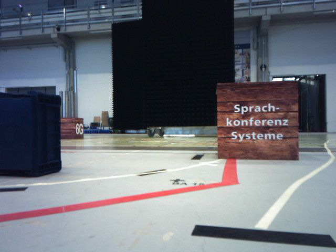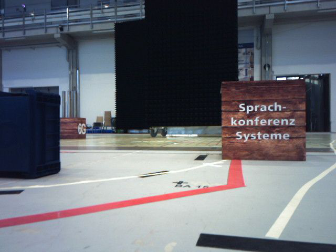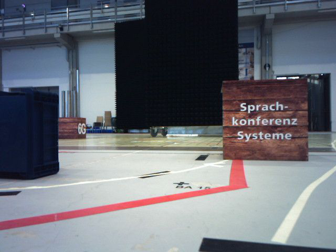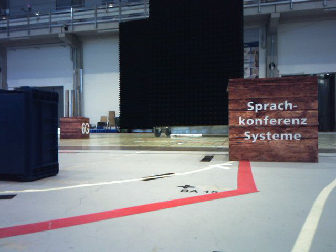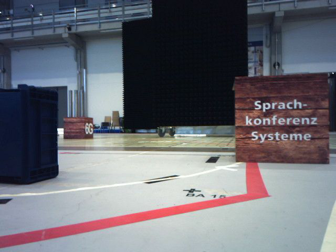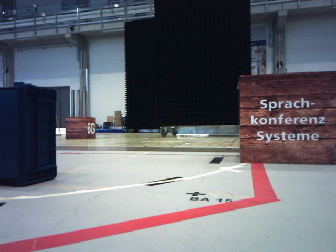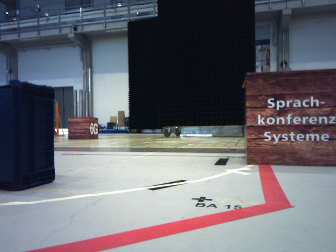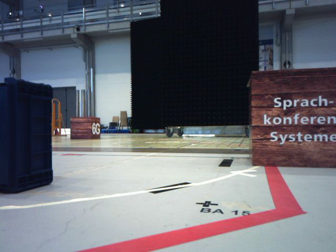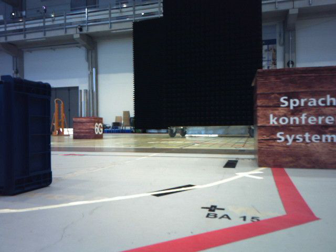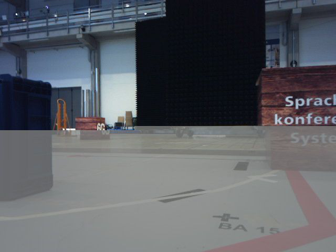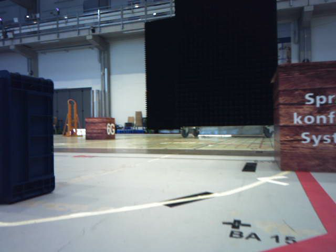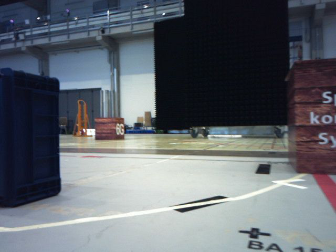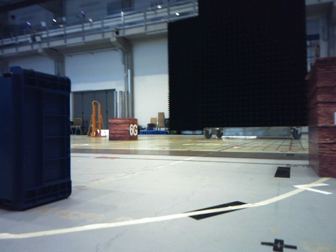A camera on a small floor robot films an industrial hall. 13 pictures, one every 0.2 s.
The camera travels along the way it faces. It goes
forward.
0.0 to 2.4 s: The camera travels forward, about 0.5 m, so what stands in front looms larger.
The film runs forward here.
